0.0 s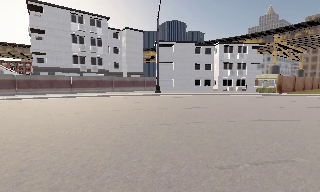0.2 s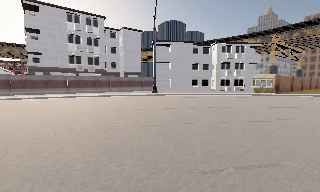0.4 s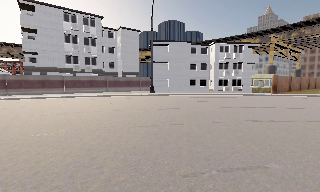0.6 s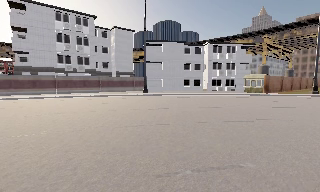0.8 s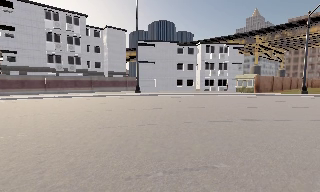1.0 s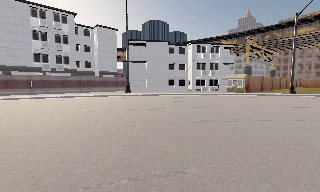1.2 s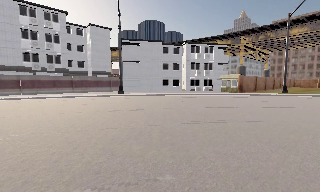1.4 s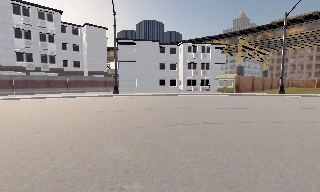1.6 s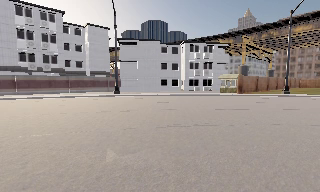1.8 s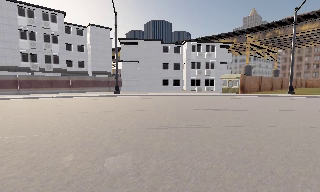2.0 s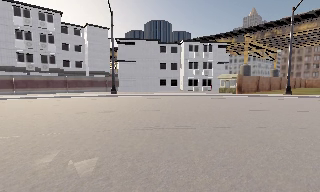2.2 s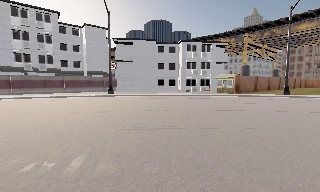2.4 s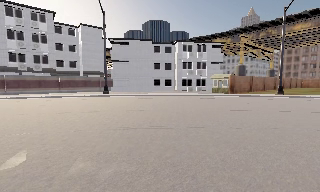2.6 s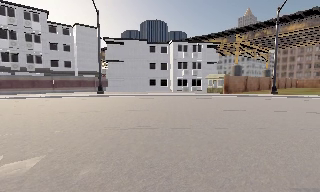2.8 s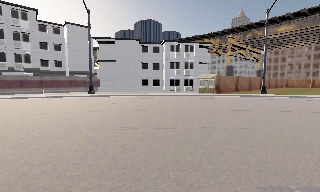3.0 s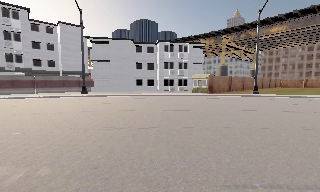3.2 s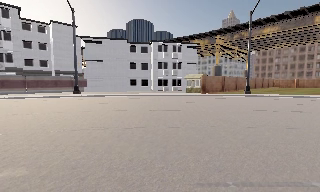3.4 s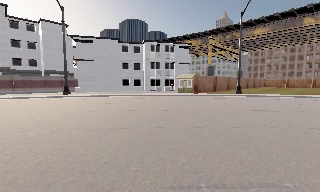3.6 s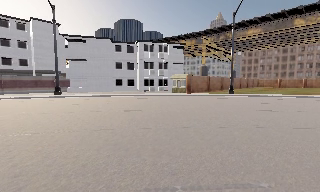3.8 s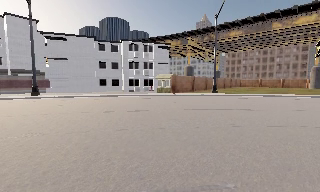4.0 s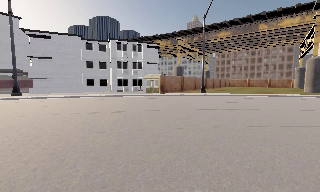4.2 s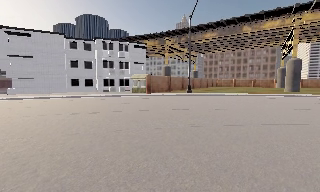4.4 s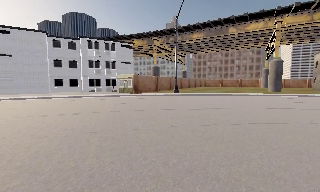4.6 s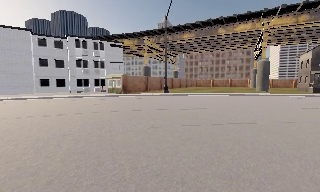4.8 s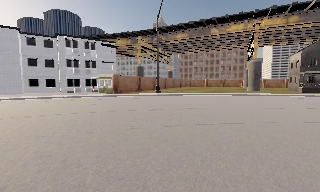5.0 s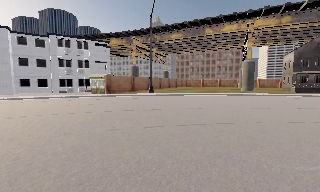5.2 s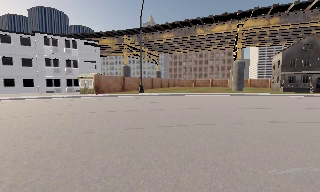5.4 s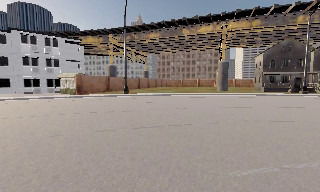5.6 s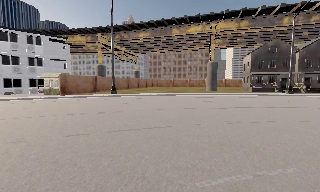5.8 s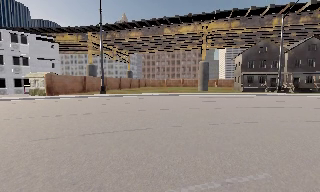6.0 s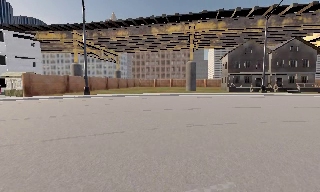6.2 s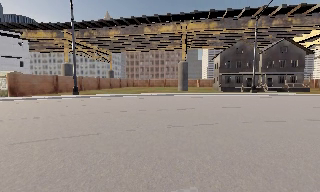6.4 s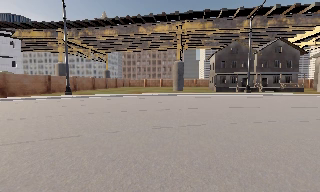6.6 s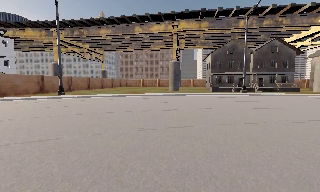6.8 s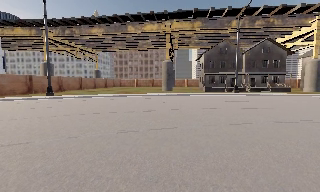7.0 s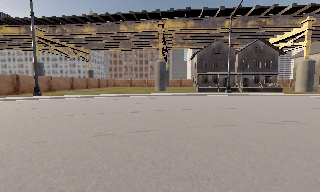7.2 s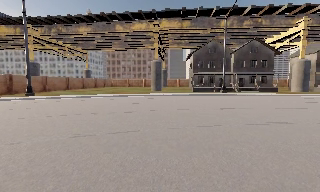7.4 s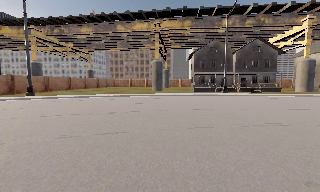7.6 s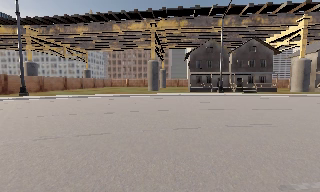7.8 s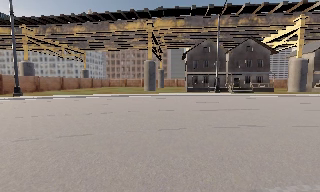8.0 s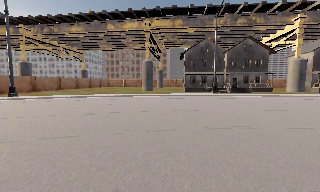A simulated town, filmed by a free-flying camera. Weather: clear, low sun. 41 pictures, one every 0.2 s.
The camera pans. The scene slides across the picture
to the left.
The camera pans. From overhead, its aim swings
clockwise.
0.0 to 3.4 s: The camera travels to its right, about 8 m, so close, fixed things drift to the left.
3.4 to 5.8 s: The camera swings to its right by about 30 degrees, and the scene slides to the left. It travels to its right, about 6 m, so close, fixed things drift to the left.
5.8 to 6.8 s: The camera travels to its right and forward, about 3 m, so close, fixed things drift to the left.
6.8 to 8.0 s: The camera travels to its right, about 3.5 m, so close, fixed things drift to the left.
The film runs forward here.
